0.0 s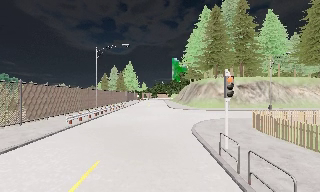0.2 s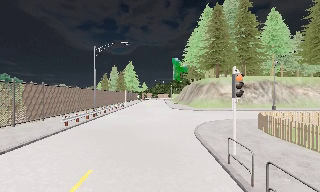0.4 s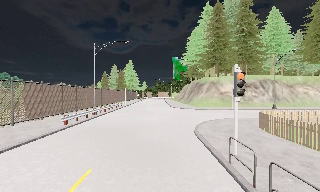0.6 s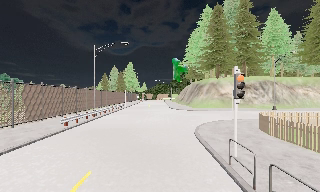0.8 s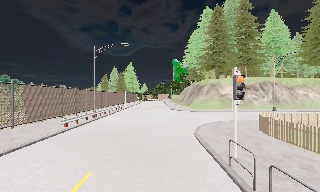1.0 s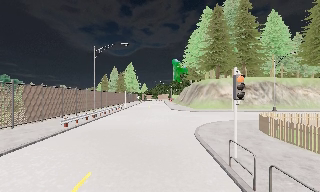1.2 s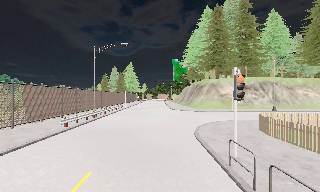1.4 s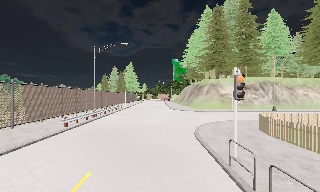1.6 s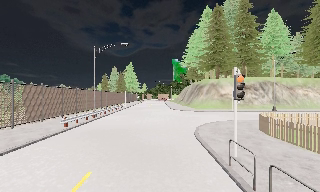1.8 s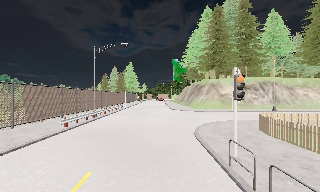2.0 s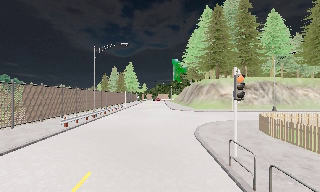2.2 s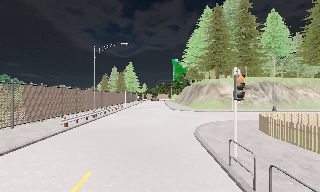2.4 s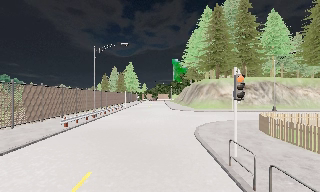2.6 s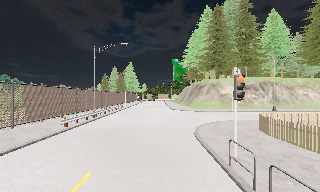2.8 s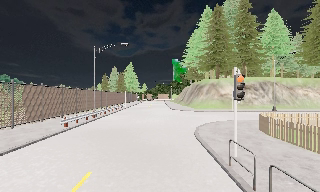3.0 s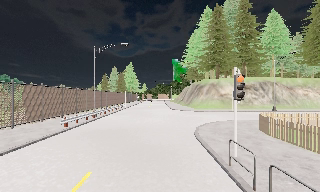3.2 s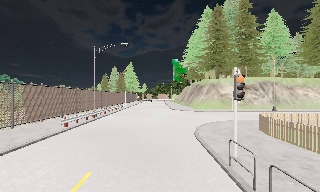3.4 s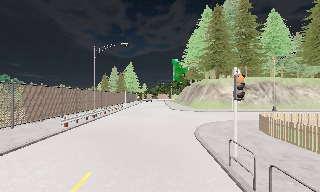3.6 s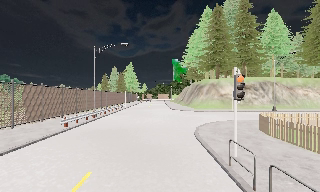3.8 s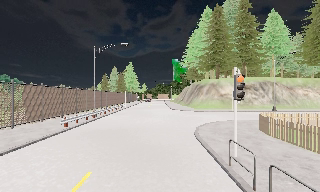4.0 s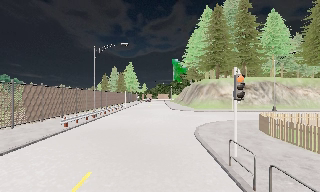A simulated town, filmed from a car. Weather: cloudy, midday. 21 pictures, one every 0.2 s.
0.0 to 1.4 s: The camera travels forward, about 0.5 m, so what stands in front looms larger. It loses speed.
1.4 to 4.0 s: The camera keeps its place and its aim.
The film runs forward here.
